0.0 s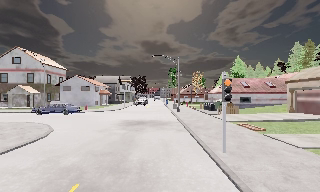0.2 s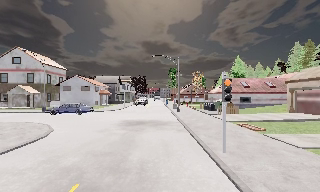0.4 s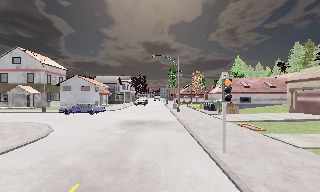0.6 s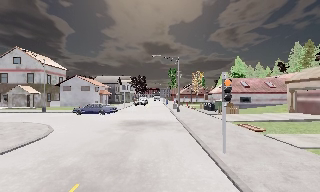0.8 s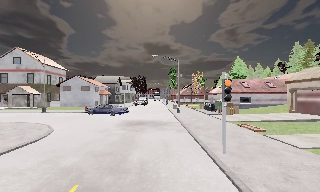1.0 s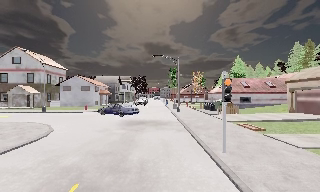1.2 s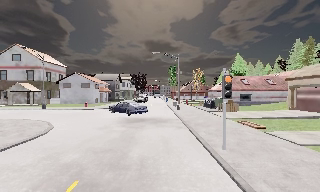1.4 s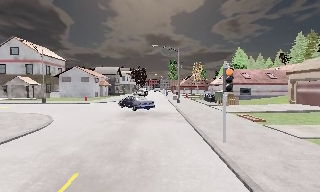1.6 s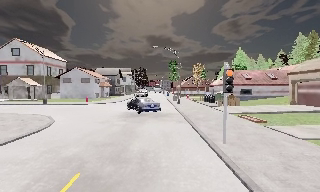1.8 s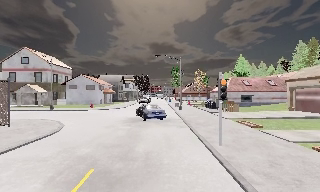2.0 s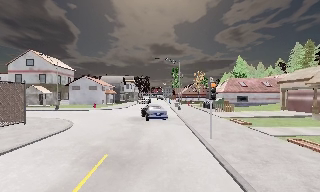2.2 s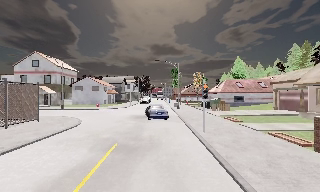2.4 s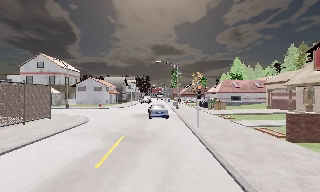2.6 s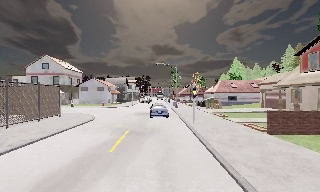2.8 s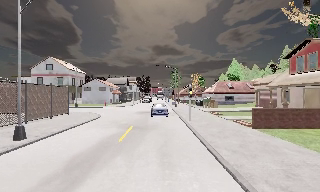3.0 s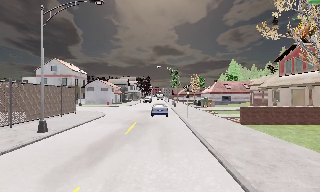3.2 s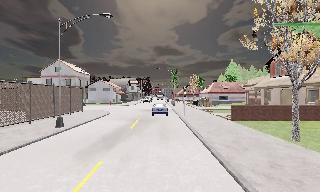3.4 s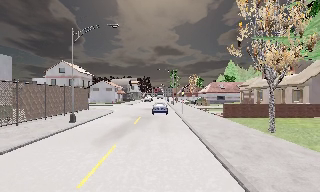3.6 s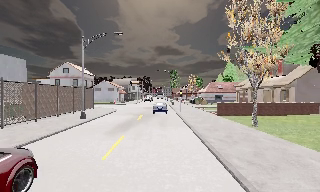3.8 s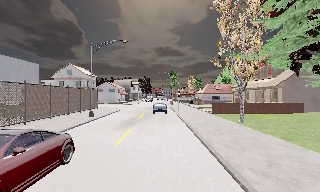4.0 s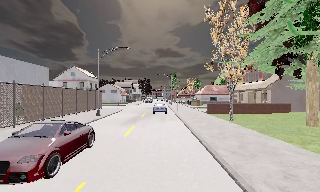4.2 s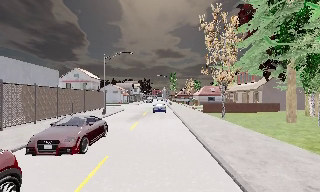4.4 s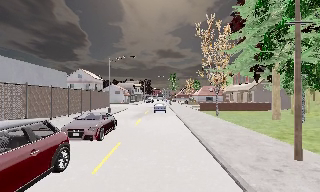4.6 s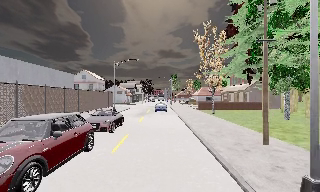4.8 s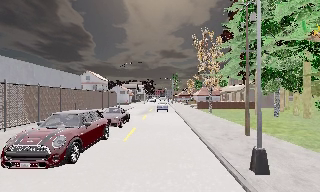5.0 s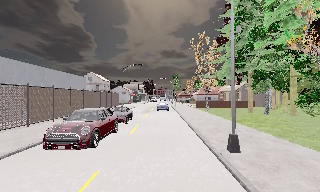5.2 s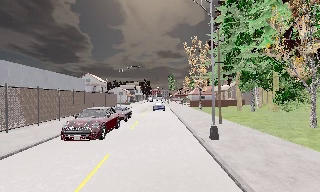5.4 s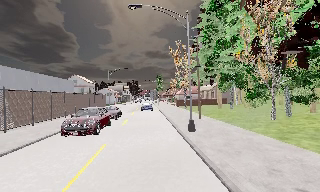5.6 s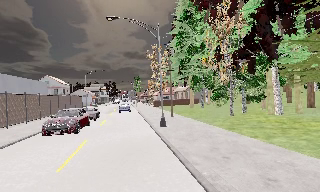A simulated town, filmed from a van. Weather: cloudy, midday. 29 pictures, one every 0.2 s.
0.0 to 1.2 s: The camera keeps its place and its aim.
1.2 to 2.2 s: The camera travels backward, about 3.5 m, so what stands in front gets smaller. It gains speed.
2.2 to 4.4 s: The camera travels backward, about 18 m, so what stands in front gets smaller.
4.4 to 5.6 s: The scene slides to the left, as the camera pans about 10 degrees to its right. It travels backward, about 10 m, so what stands in front gets smaller.
The film runs backward here.
